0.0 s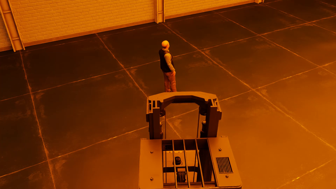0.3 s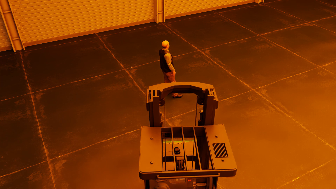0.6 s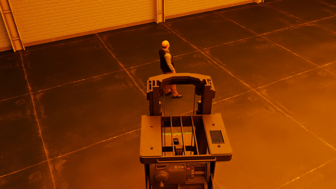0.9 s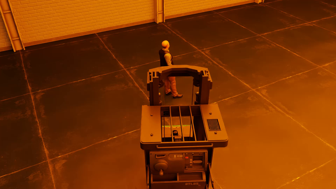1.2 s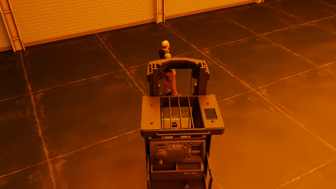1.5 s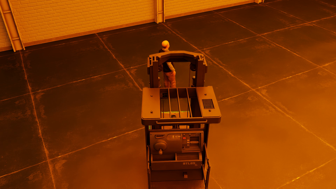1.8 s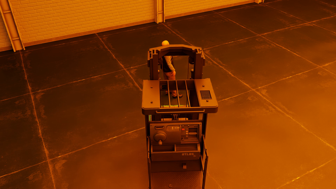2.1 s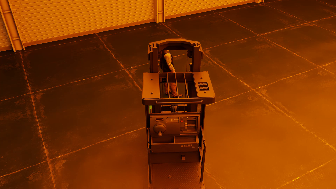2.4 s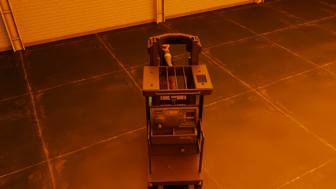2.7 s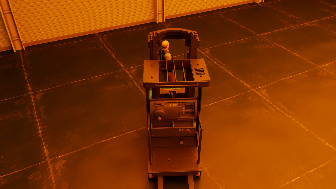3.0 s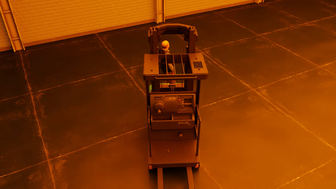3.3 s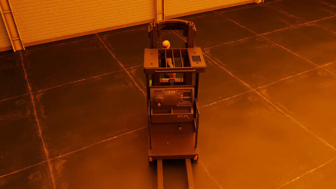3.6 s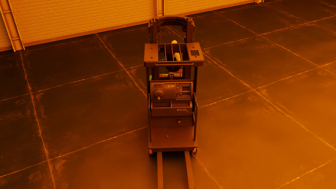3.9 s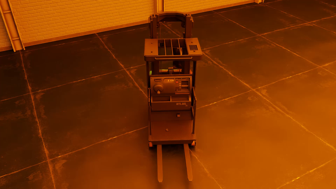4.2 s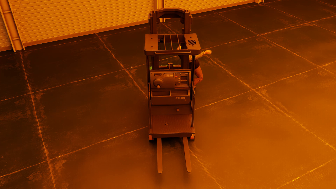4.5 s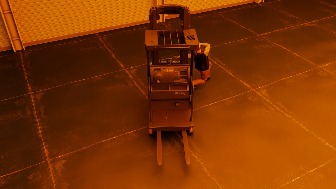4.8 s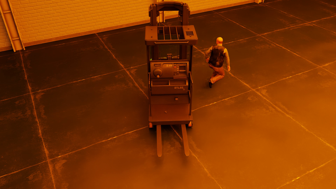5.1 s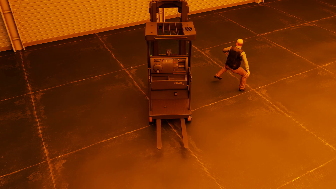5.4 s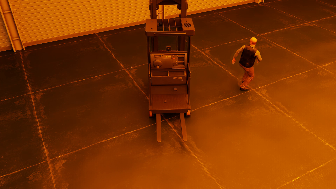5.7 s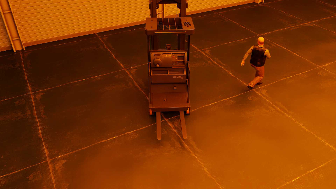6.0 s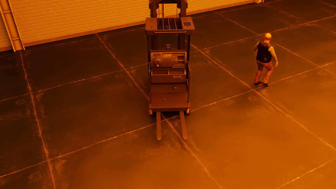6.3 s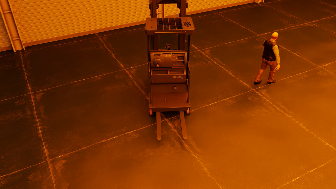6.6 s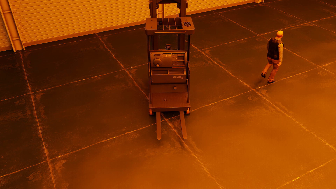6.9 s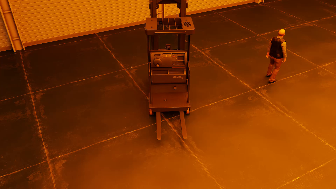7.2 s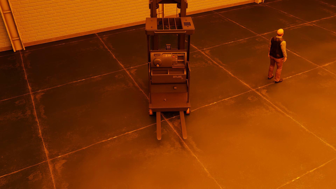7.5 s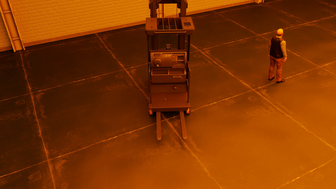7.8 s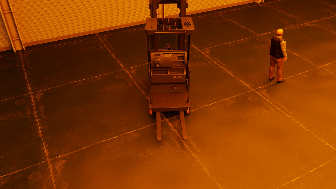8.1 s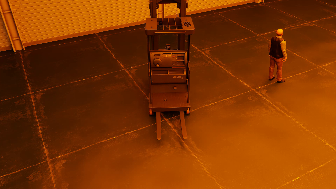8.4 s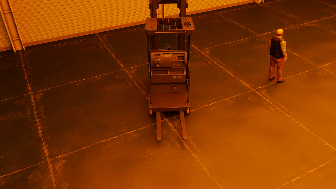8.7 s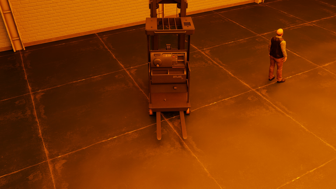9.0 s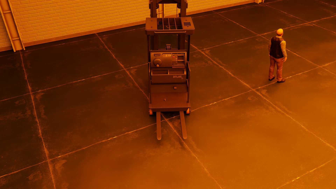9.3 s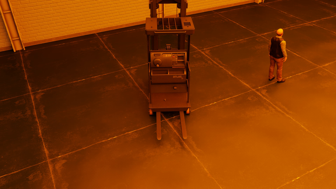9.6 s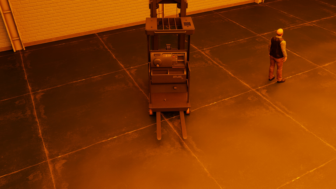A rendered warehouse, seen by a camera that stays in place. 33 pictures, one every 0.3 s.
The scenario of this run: Near miss between a forklift and a person.
